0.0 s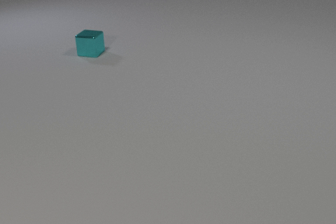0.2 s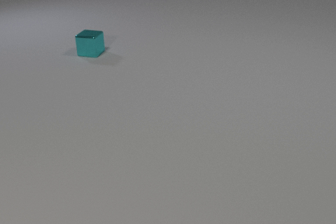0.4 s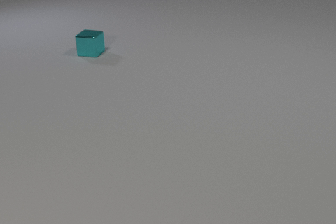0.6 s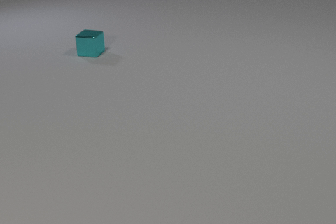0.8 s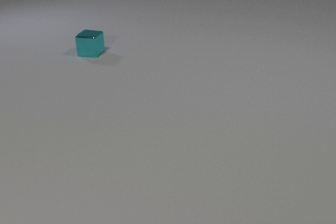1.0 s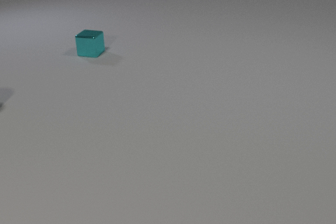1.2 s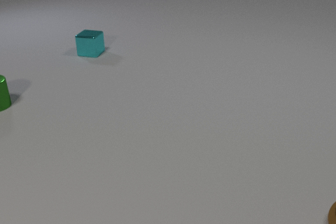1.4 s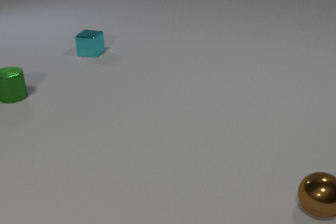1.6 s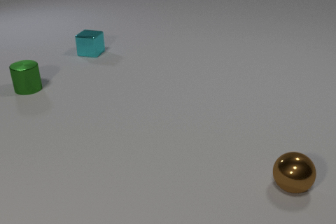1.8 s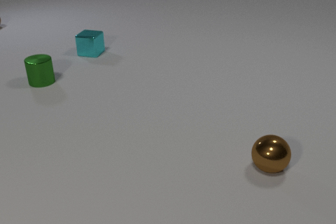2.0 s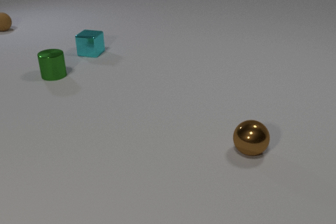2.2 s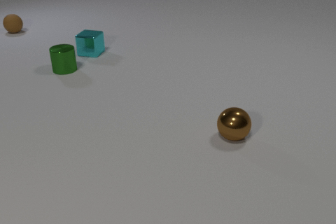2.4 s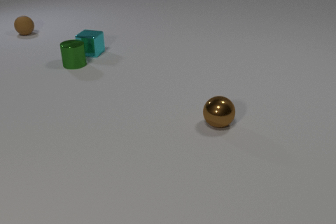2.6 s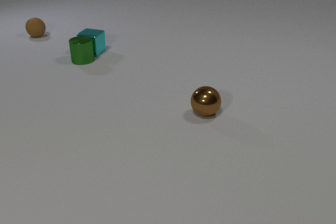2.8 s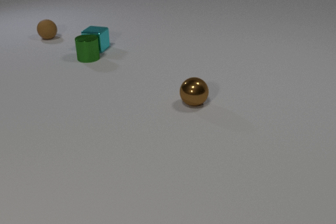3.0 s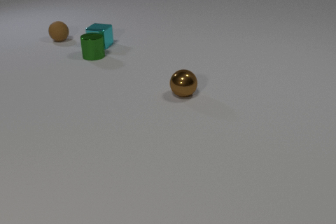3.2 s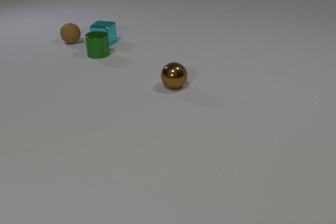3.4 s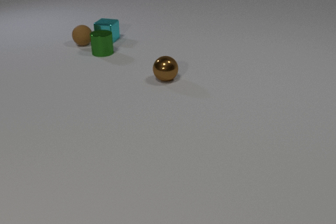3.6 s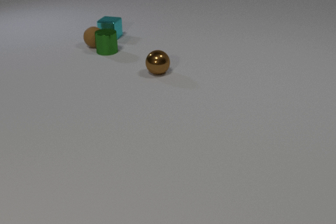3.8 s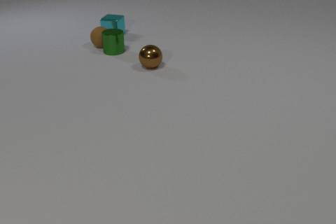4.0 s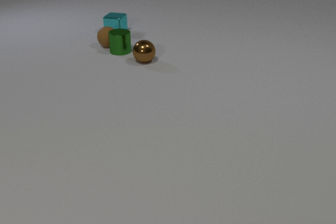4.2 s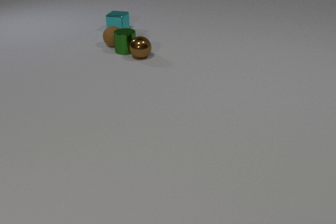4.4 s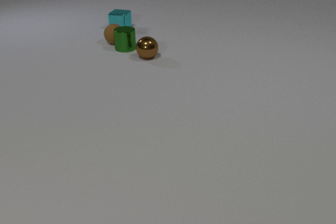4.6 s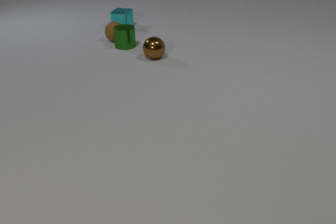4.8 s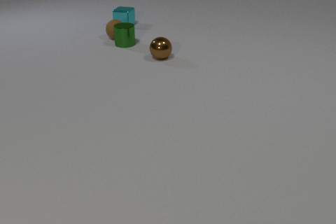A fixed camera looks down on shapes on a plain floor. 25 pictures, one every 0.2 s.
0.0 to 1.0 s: Next to nothing moves.
1.0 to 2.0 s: The green metal cylinder comes in at the left edge, slides to the right and away from the camera. The brown rubber sphere comes in at the left edge, rolls toward the camera and to the right. The brown metal sphere comes in at the right edge, rolls to the left and away from the camera.
2.0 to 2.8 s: The green metal cylinder slides away from the camera and to the right. The cyan metal cube slides away from the camera and to the right. The brown rubber sphere rolls toward the camera and to the right. The brown metal sphere rolls away from the camera and to the left. The green metal cylinder and the cyan metal cube collide.
2.8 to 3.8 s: The green metal cylinder slides to the right and away from the camera. The cyan metal cube slides away from the camera and to the right. The brown rubber sphere rolls to the right and toward the camera. The brown metal sphere rolls away from the camera and to the left. The green metal cylinder and the brown rubber sphere collide.
3.8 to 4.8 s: The green metal cylinder slides away from the camera and to the right. The cyan metal cube slides away from the camera. The brown rubber sphere rolls away from the camera and to the right. The brown metal sphere rolls away from the camera and to the right. The green metal cylinder and the brown metal sphere collide.
What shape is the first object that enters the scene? cylinder.
What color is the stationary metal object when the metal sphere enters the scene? cyan.
How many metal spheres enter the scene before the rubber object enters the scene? 1.
